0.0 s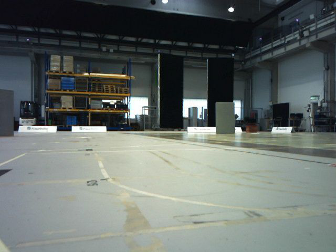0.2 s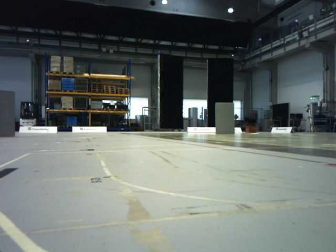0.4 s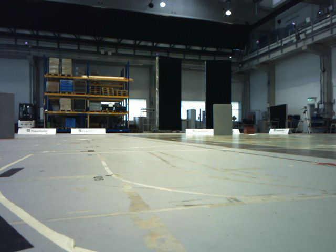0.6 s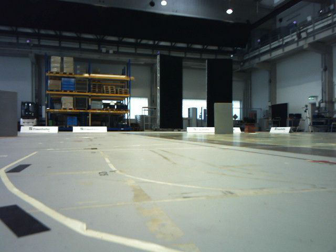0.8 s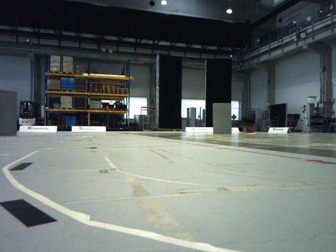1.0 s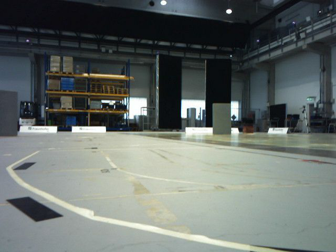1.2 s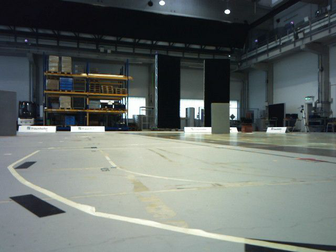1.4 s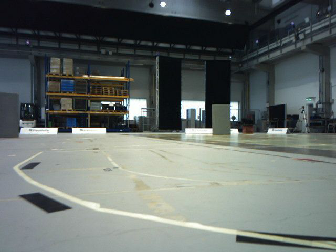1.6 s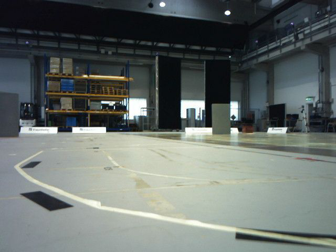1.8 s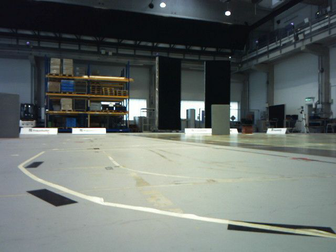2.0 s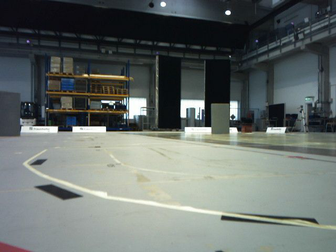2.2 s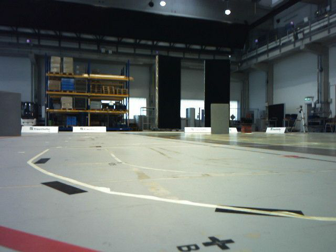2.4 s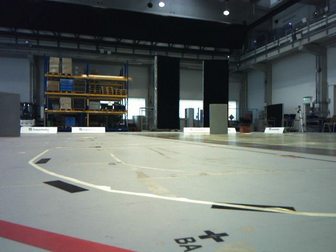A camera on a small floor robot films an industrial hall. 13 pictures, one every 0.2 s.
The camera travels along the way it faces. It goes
backward.
0.0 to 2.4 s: The camera travels backward, about 0.5 m, so what stands in front gets smaller.
The film runs backward here.
